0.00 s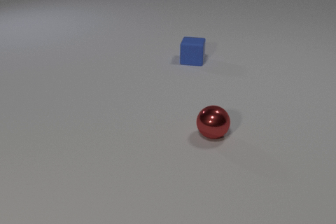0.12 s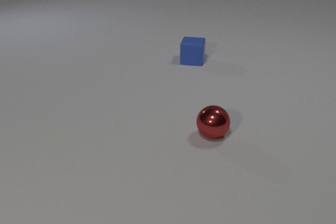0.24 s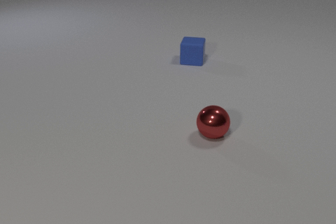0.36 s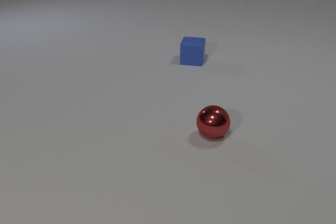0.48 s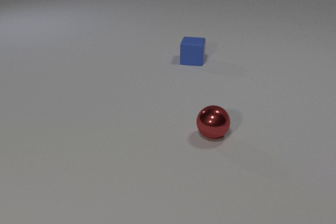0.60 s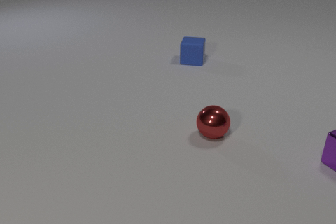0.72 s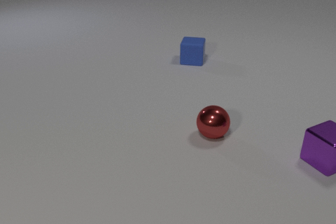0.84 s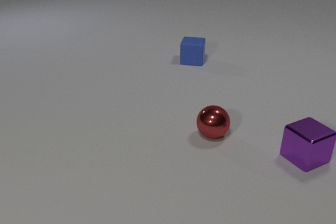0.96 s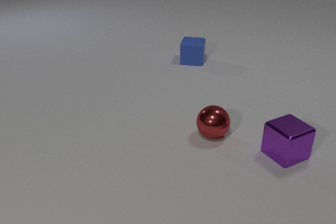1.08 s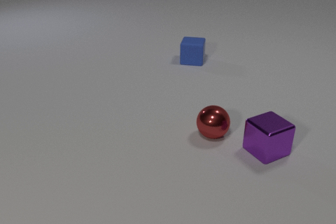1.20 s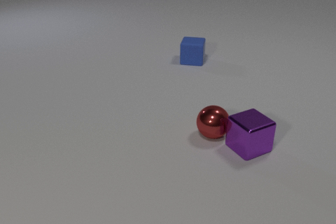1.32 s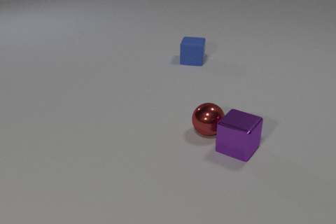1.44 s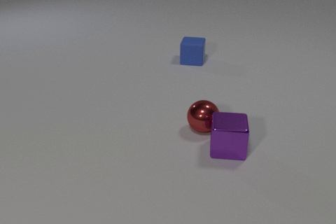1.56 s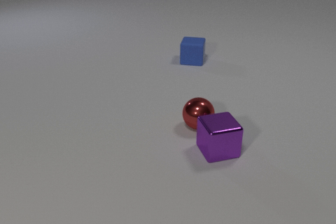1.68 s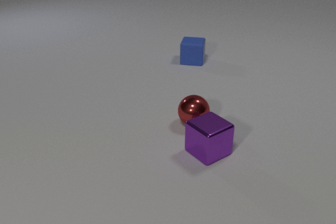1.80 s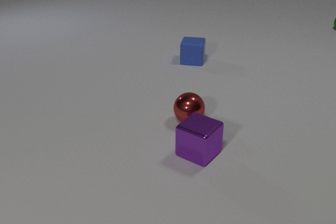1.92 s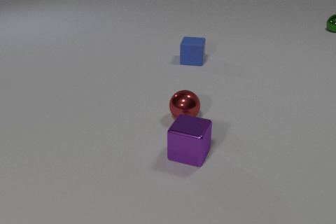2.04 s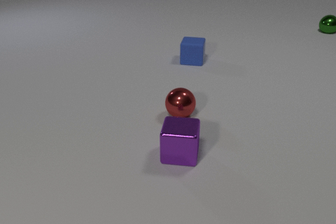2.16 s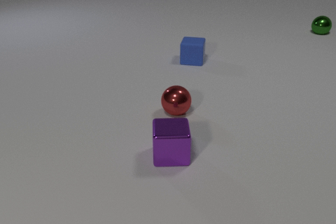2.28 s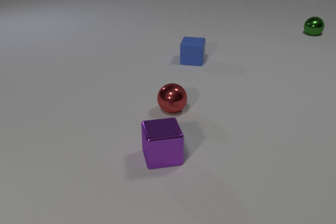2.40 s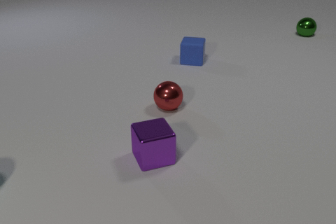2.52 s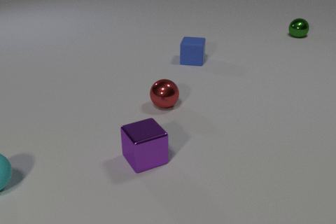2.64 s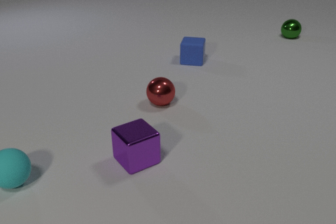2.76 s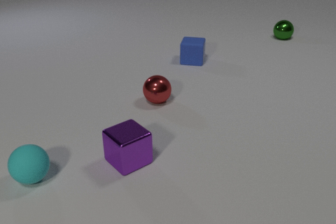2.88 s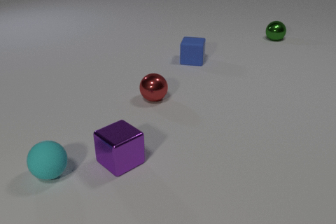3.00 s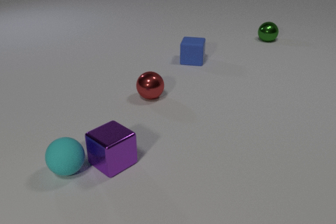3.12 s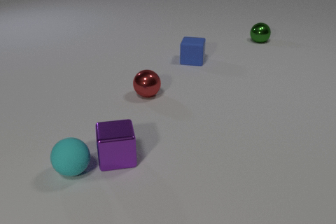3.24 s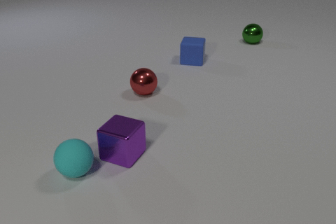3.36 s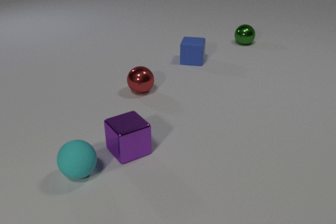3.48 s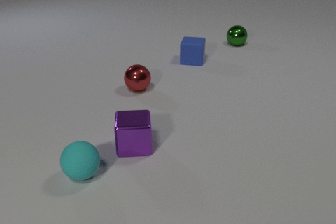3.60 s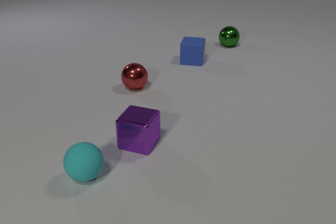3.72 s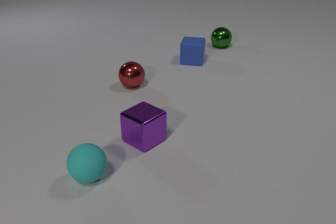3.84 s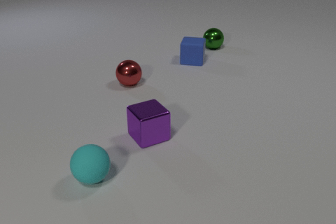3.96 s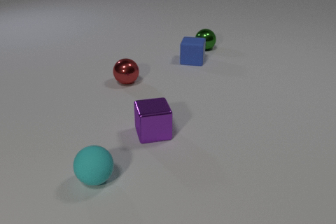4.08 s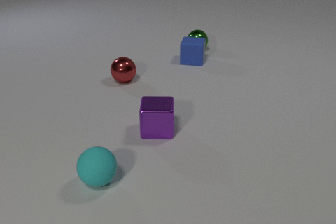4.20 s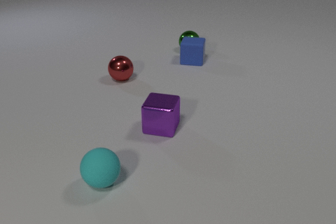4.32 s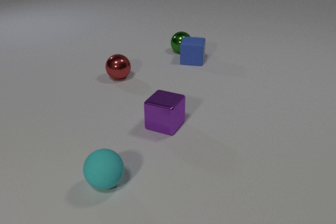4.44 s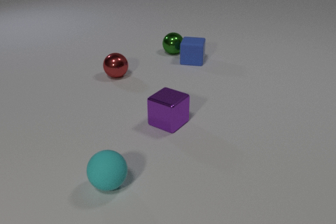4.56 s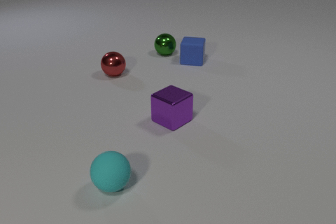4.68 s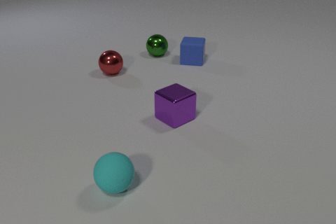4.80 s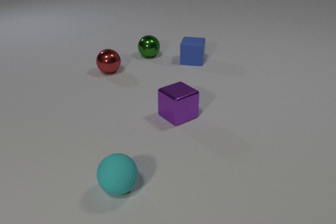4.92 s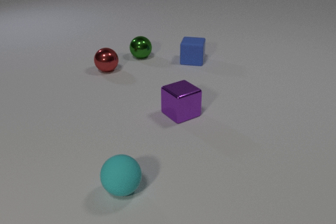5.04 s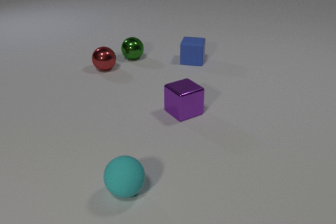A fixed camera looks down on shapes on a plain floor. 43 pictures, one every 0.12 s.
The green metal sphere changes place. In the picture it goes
to the left.
The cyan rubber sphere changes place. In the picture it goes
to the right.
0.00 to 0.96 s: The purple metal cube comes in at the right edge, slides to the left.
0.96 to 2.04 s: The purple metal cube slides to the left. The red metal sphere rolls away from the camera and to the left. The green metal sphere comes in at the right edge, rolls to the left and toward the camera. The purple metal cube and the red metal sphere collide.
2.04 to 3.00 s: The purple metal cube slides to the left. The red metal sphere rolls away from the camera and to the left. The cyan rubber sphere comes in at the left edge, rolls to the right. The green metal sphere rolls to the left and toward the camera.
3.00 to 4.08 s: The purple metal cube slides away from the camera and to the right. The red metal sphere rolls away from the camera and to the left. The cyan rubber sphere rolls to the right and toward the camera. The green metal sphere rolls to the left and toward the camera. The purple metal cube and the cyan rubber sphere collide.
4.08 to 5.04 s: The purple metal cube slides away from the camera and to the right. The red metal sphere rolls away from the camera and to the left. The cyan rubber sphere rolls to the right and toward the camera. The green metal sphere rolls to the left.
What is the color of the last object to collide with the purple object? cyan.
What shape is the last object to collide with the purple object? sphere.
Are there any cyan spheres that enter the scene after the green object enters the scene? yes.
